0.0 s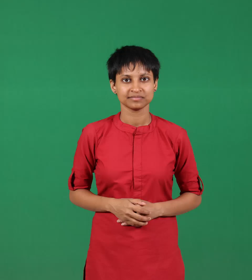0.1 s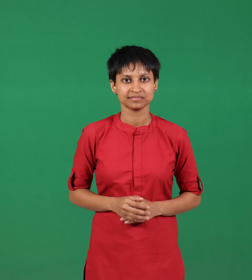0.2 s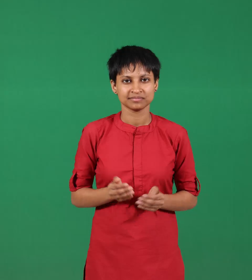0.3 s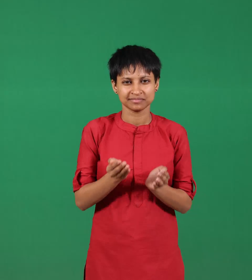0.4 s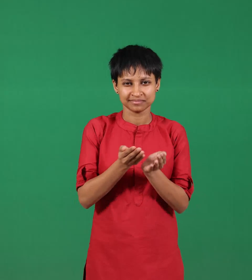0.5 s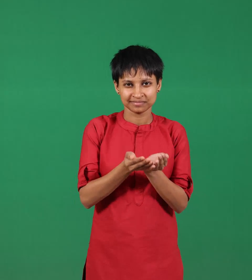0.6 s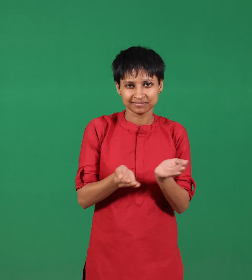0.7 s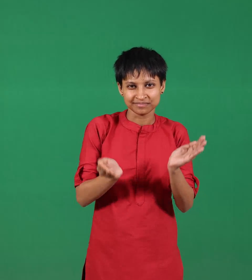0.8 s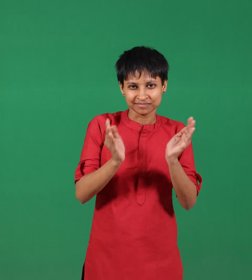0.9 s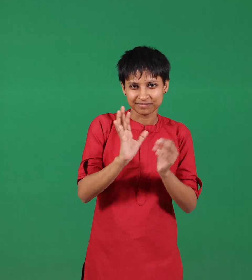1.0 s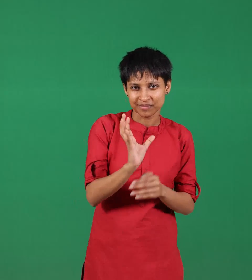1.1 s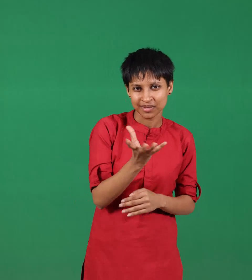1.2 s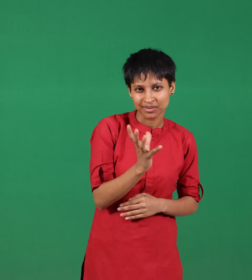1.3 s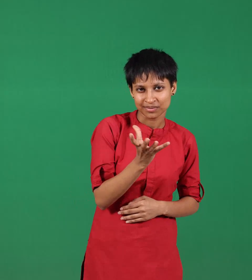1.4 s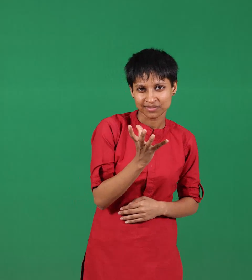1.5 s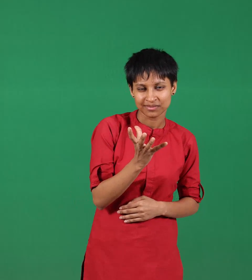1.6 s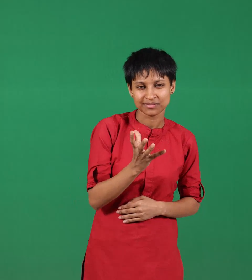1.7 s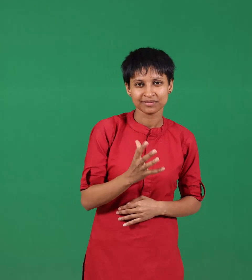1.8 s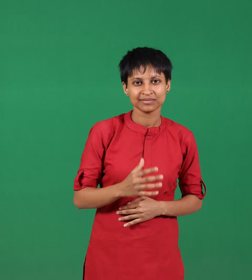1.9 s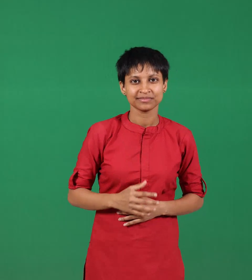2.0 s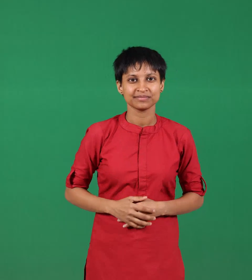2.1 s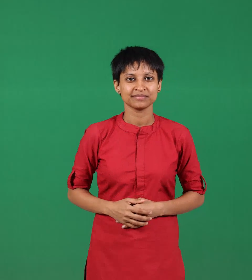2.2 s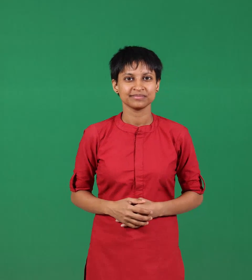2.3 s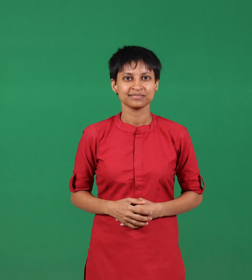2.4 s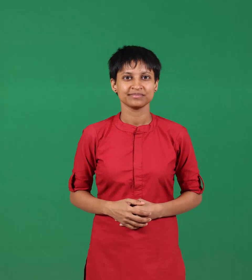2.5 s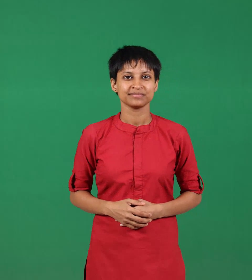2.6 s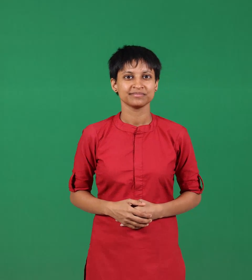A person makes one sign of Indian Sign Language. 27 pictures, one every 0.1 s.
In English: bowl
